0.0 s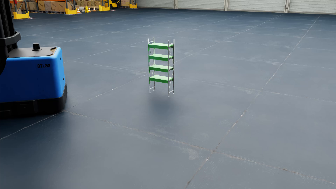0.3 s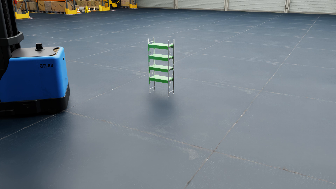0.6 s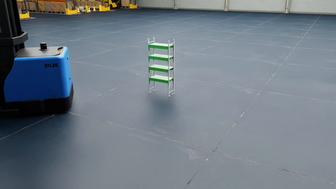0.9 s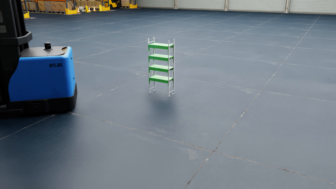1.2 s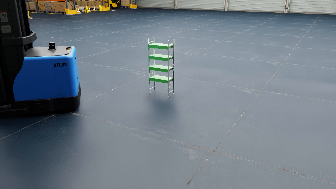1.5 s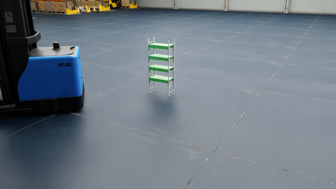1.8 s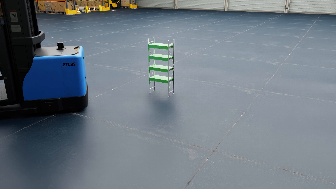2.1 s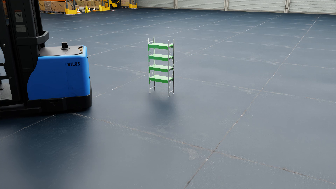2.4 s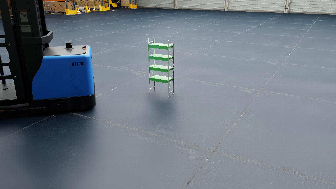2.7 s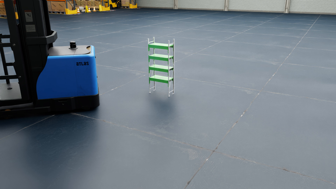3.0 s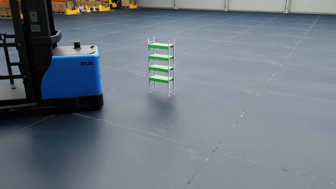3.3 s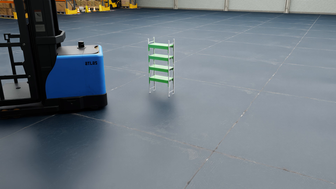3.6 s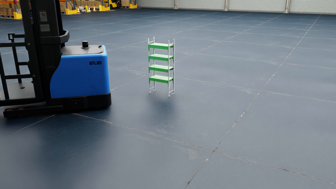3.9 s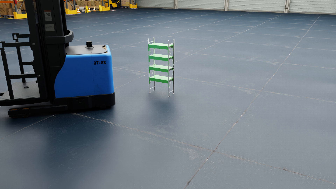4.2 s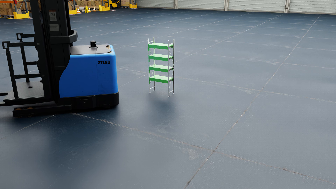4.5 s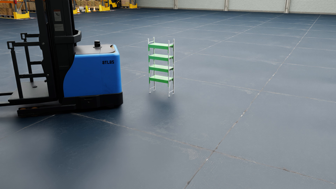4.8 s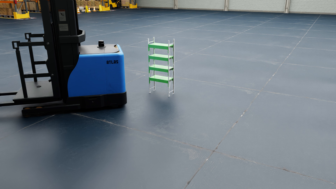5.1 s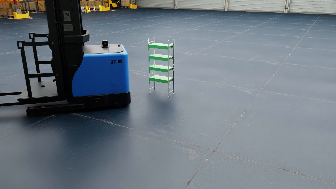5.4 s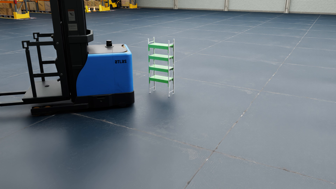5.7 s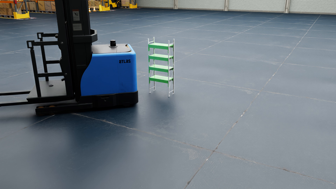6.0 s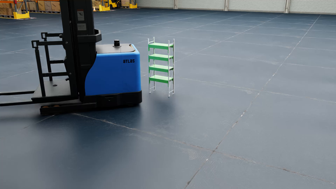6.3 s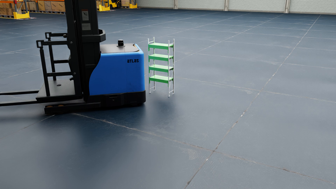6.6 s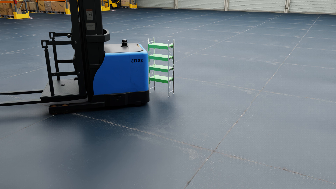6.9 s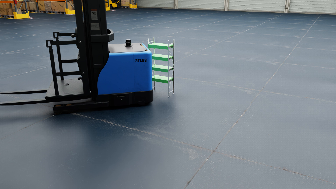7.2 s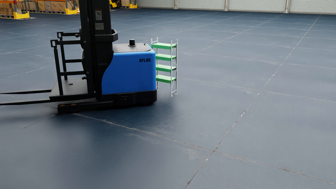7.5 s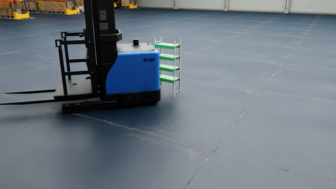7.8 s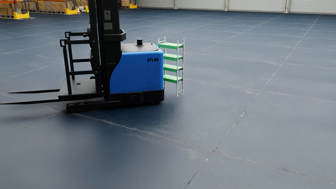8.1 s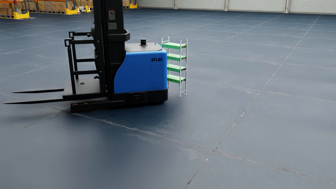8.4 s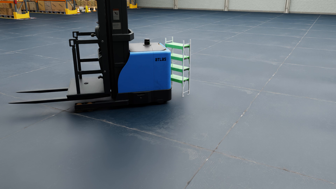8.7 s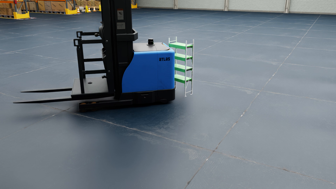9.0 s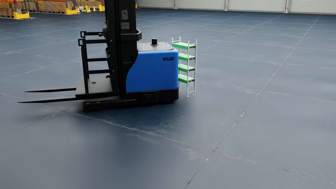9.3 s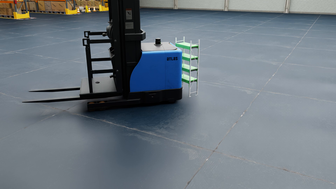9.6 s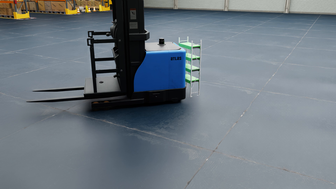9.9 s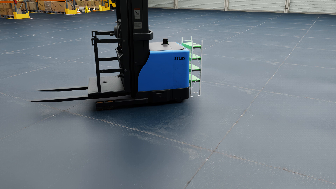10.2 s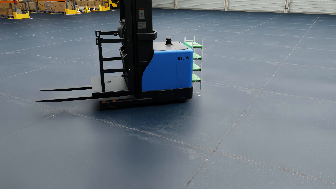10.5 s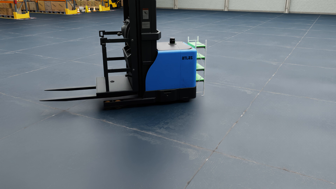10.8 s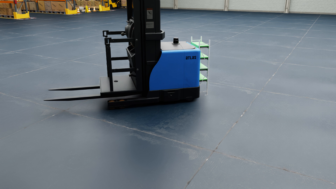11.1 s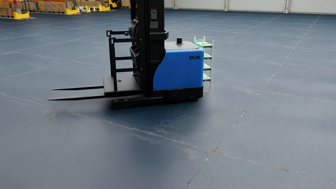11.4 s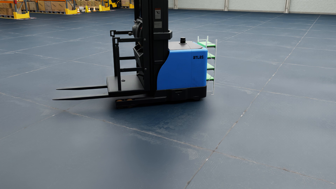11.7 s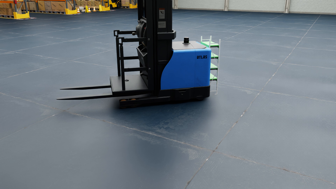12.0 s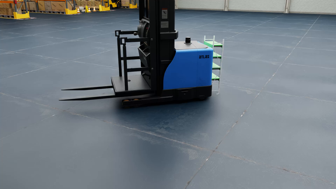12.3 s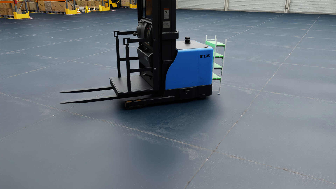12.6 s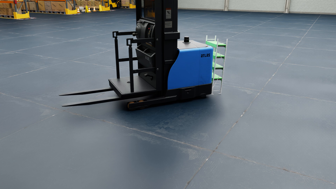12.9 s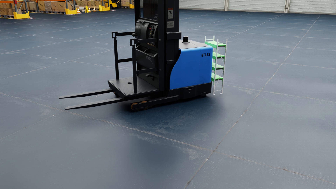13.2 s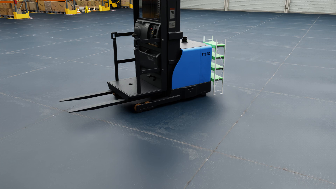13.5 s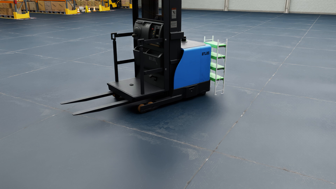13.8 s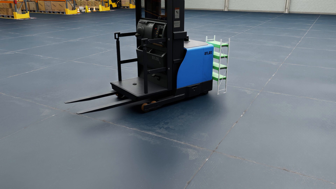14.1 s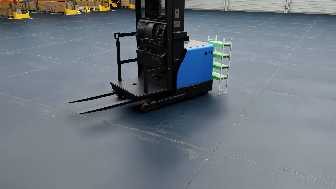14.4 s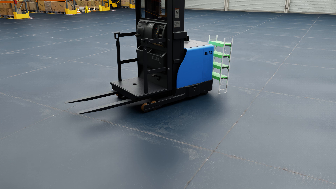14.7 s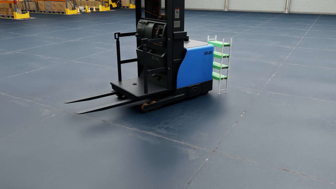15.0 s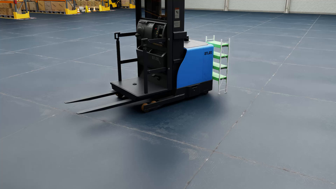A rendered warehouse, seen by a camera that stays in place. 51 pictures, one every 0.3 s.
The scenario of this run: A forklift runs into an object in its way.
